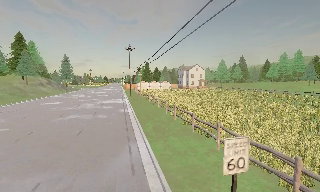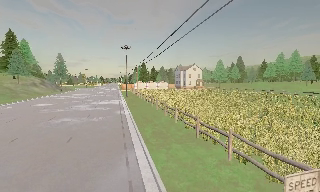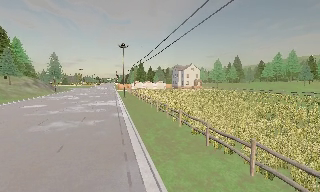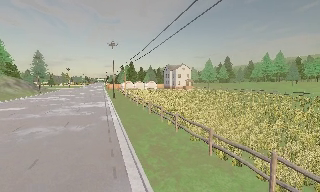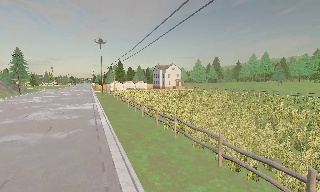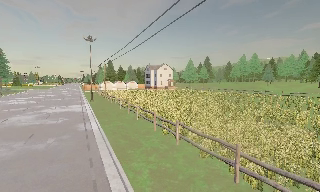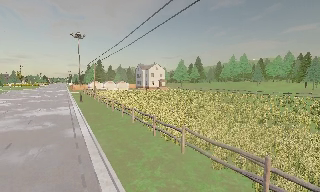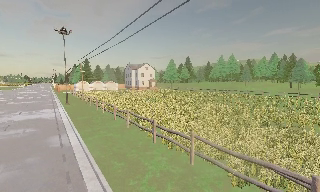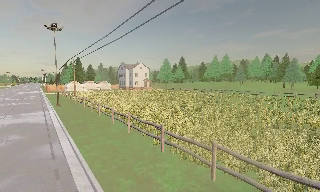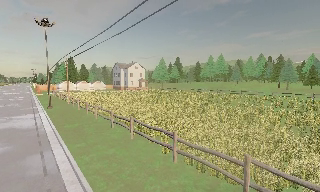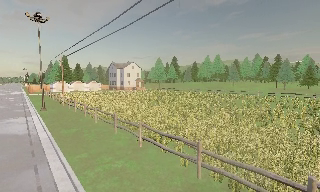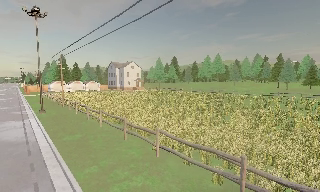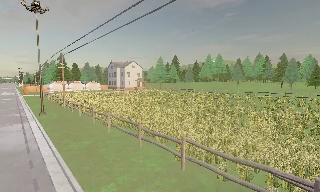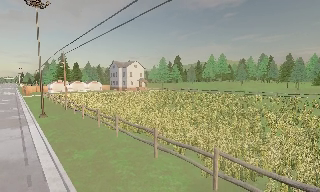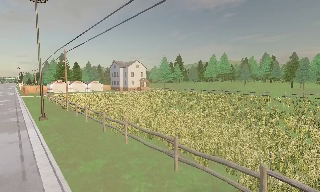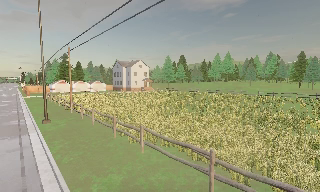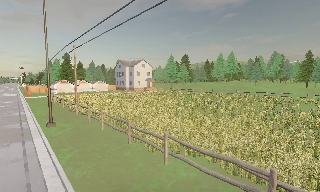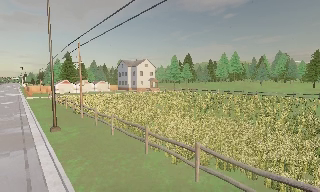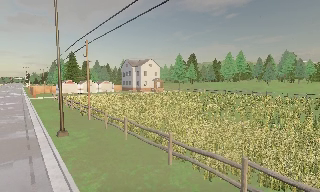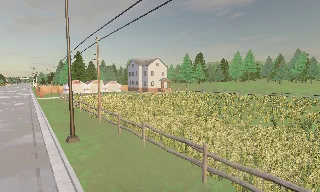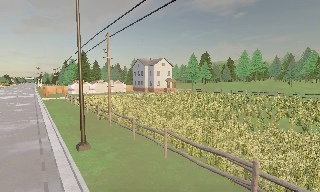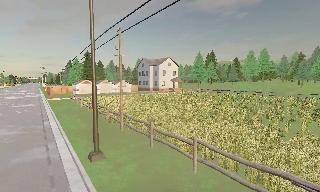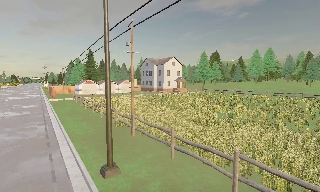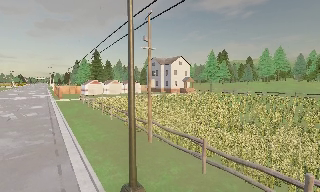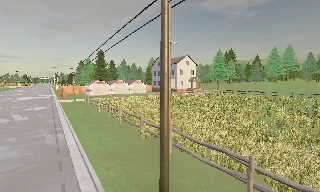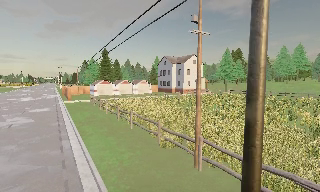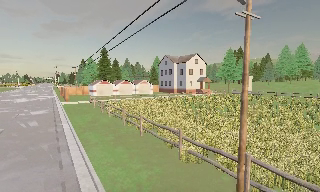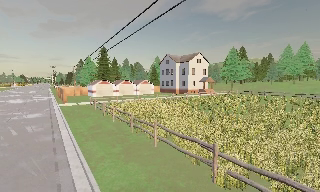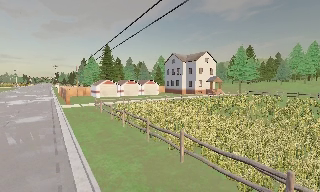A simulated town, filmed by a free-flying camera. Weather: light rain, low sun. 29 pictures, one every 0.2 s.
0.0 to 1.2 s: The camera pans to its right, which is clockwise from overhead, by about 15 degrees. It travels forward, about 8 m, so what stands in front looms larger.
1.2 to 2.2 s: The camera pans to its right, which is clockwise from overhead, by about 10 degrees. It travels forward and to its left, about 8 m, so what stands in front looms larger.
2.2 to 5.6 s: The camera travels forward and to its left, about 30 m, so what stands in front looms larger.
The film runs forward here.
